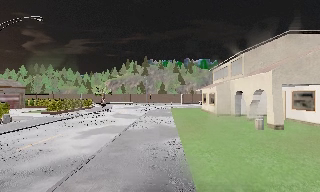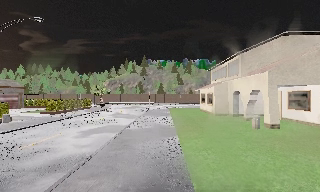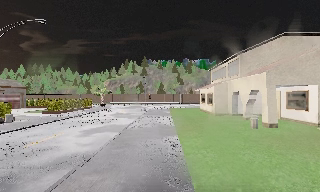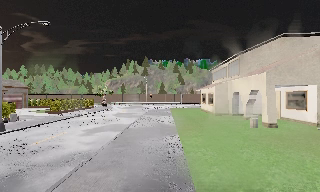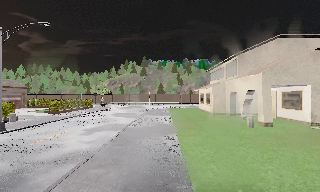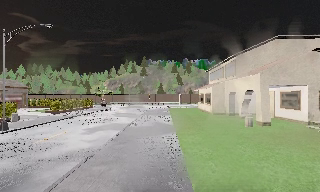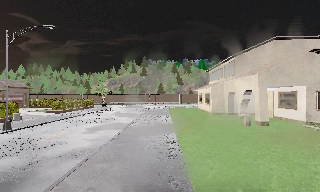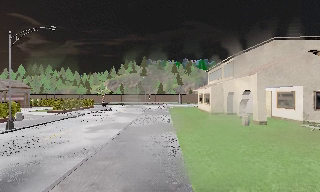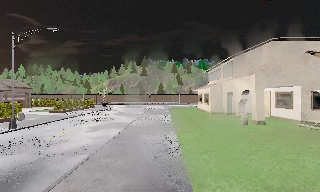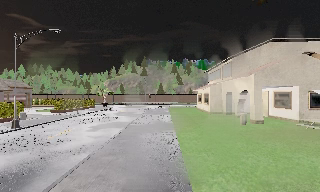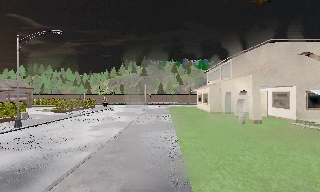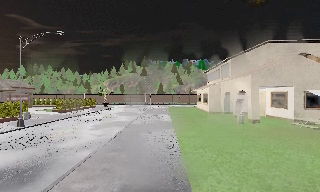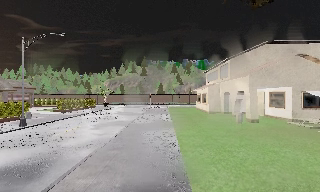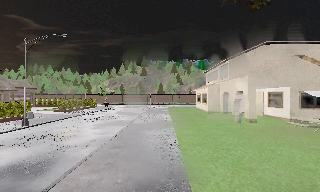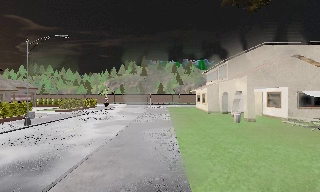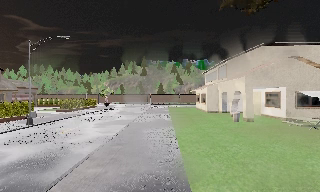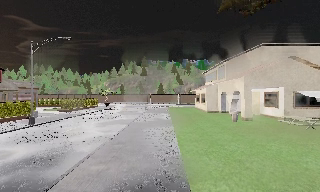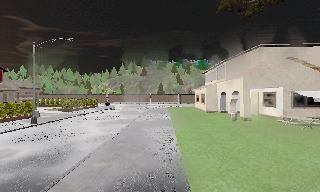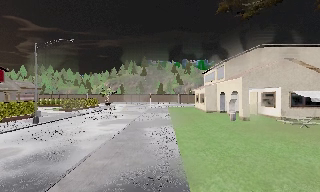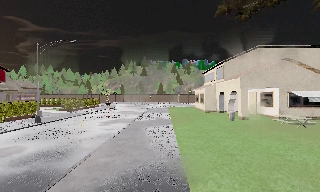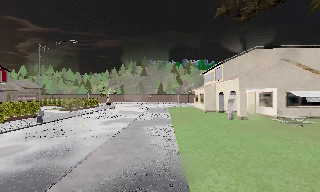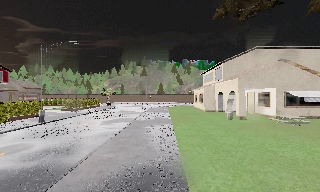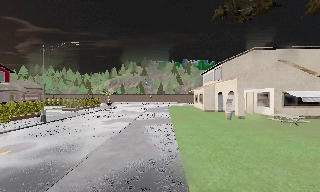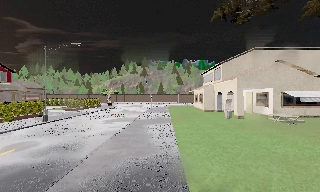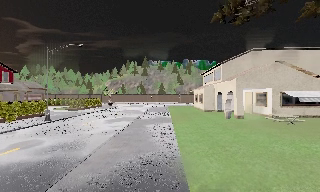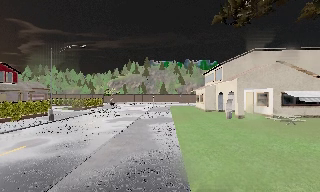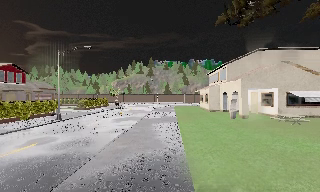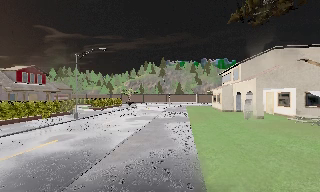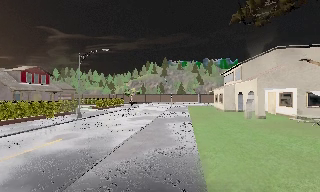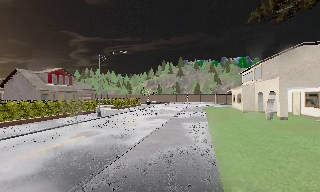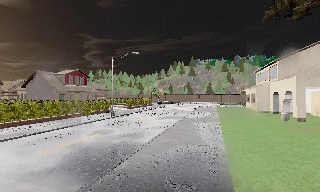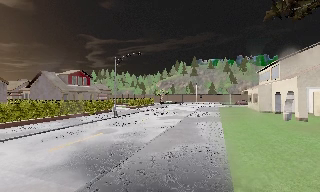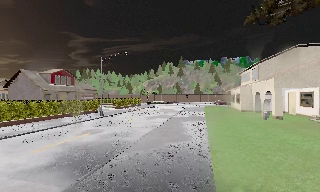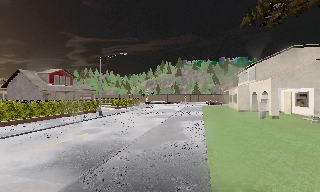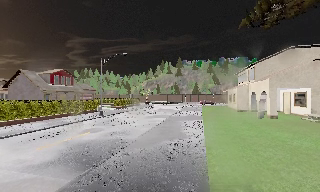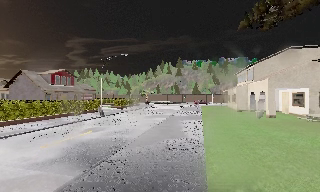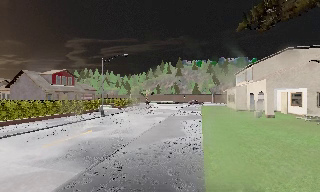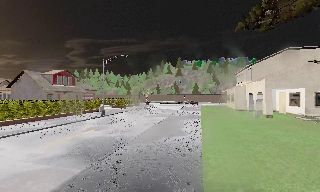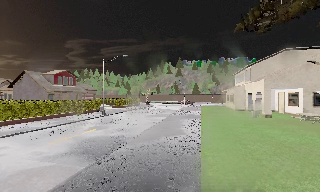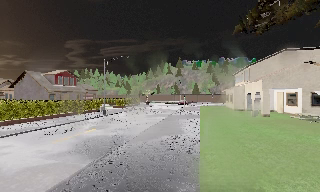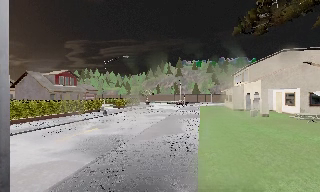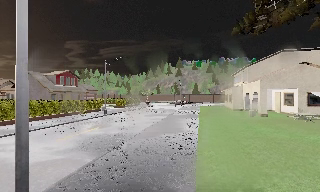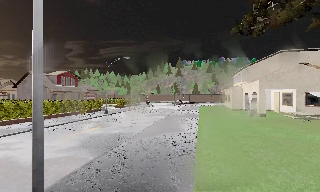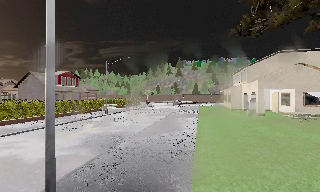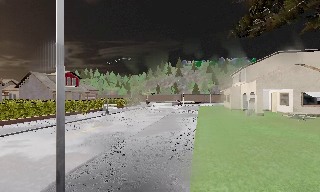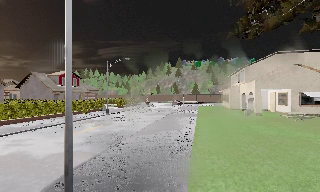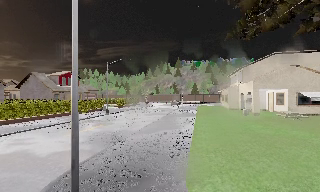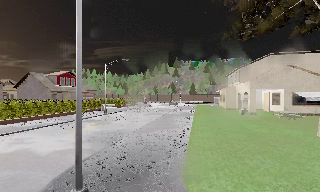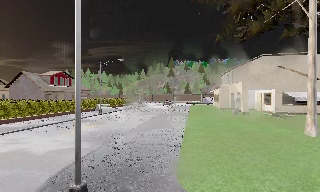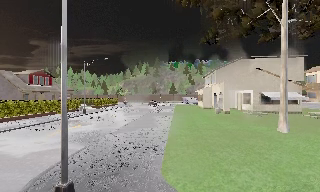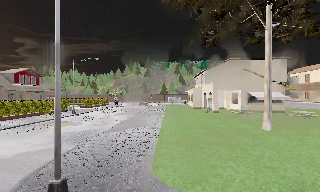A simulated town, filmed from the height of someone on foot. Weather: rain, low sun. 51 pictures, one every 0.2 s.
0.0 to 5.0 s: The camera travels backward, about 6 m, so what stands in front gets smaller.
5.0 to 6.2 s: The camera pans to its left, which is counterclockwise from overhead, by about 15 degrees. It travels backward, about 1.5 m, so what stands in front gets smaller.
6.2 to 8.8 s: The camera travels backward, about 3 m, so what stands in front gets smaller.
8.8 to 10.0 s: The camera pans to its right, which is clockwise from overhead, by about 10 degrees. It travels backward, about 1.5 m, so what stands in front gets smaller.
The film runs backward here.
